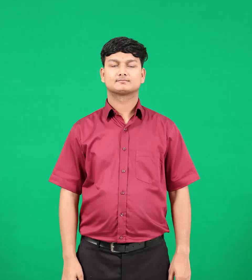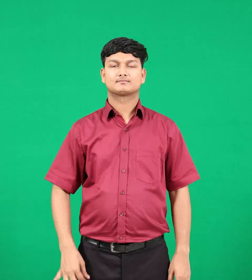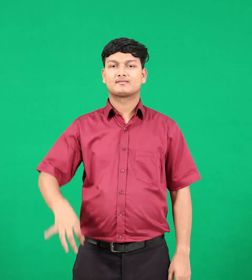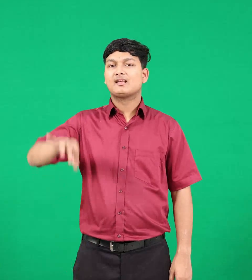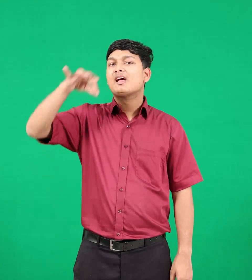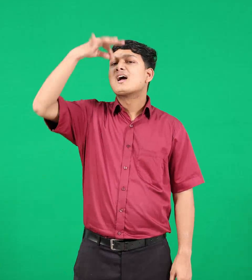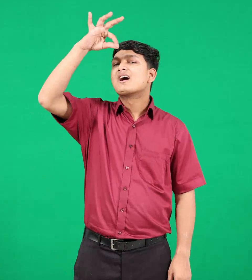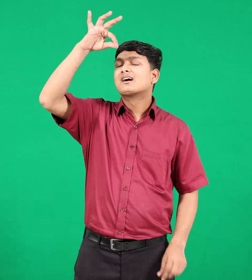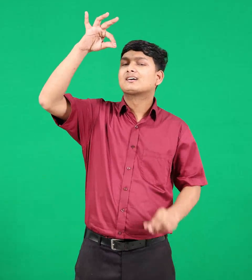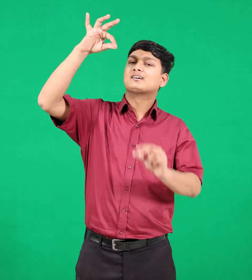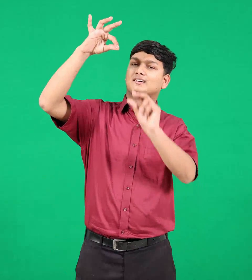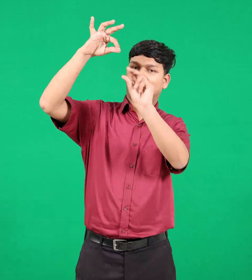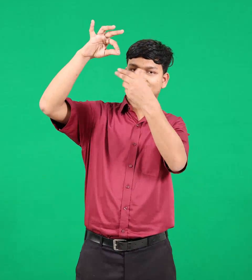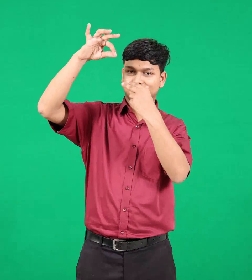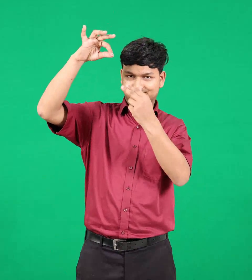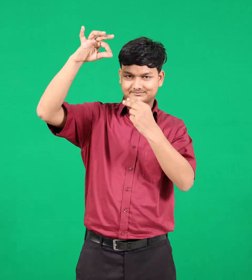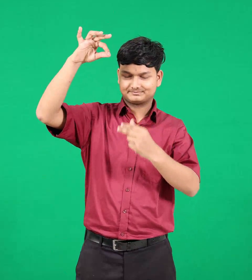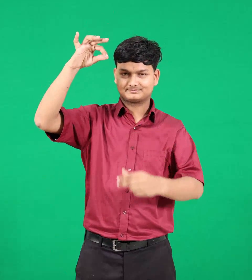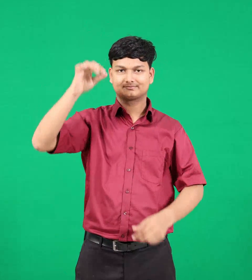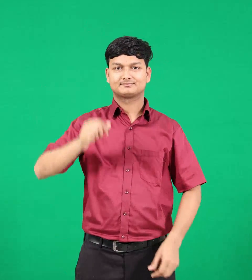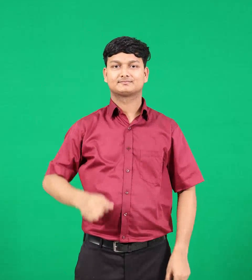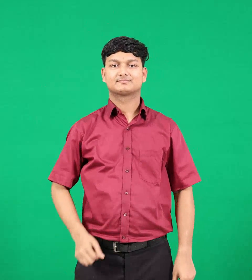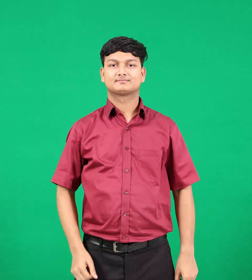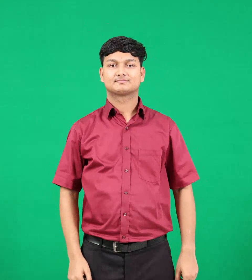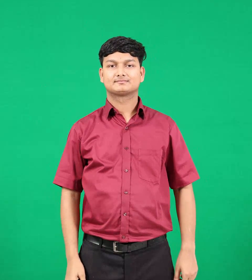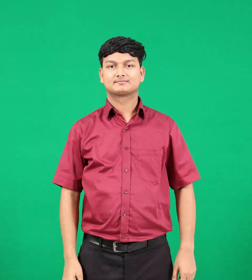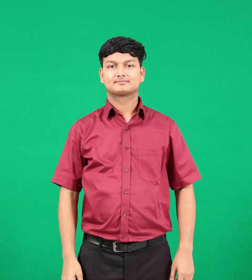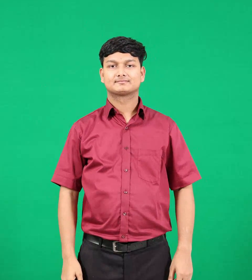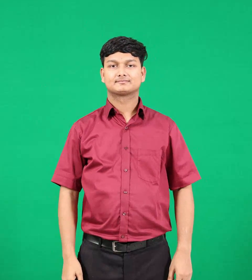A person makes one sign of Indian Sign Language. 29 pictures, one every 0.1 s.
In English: grape
